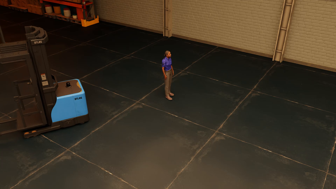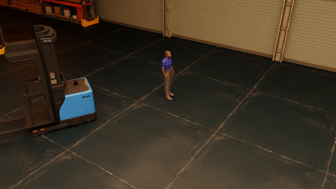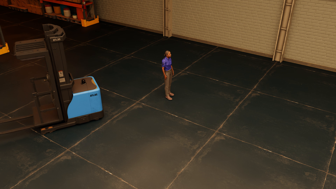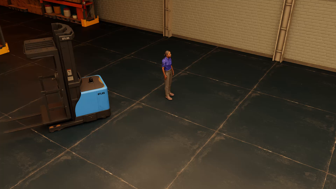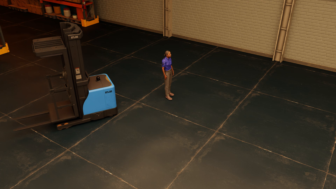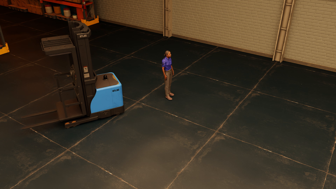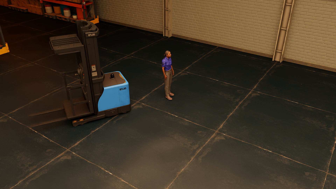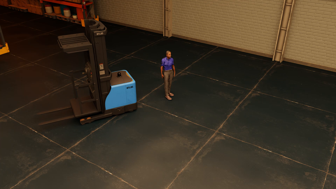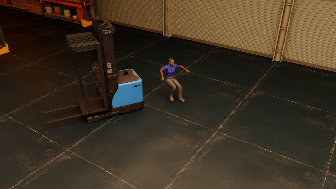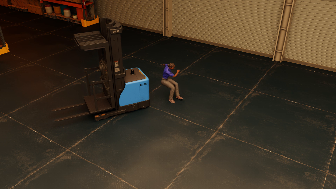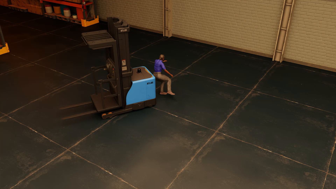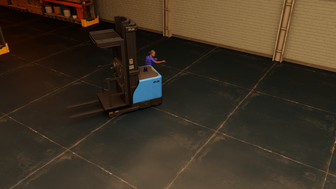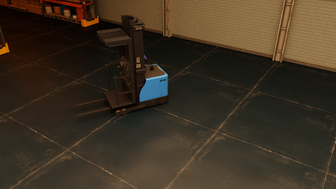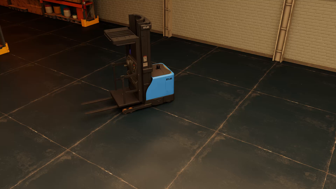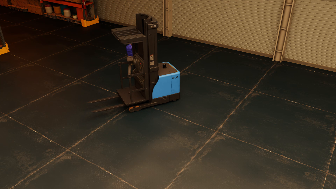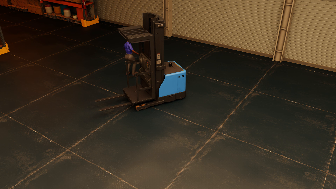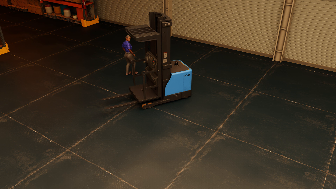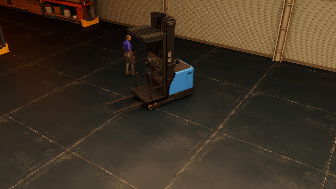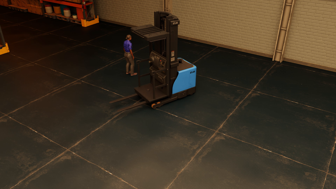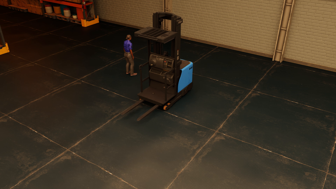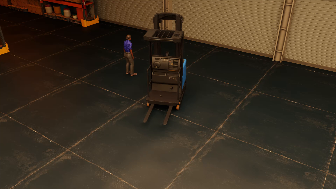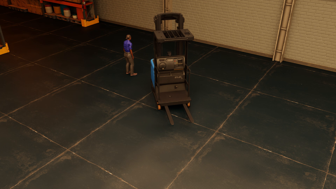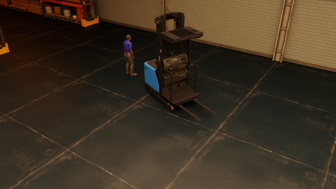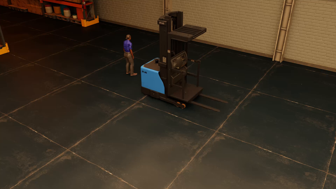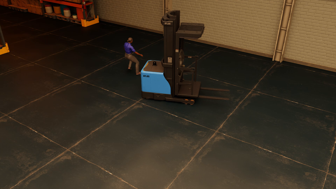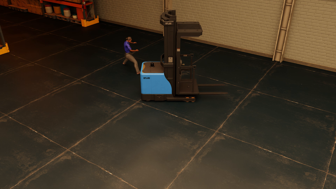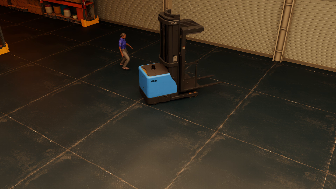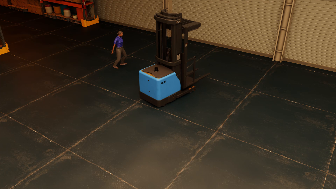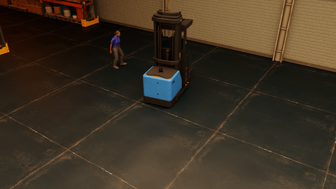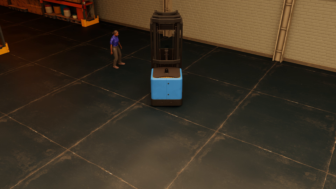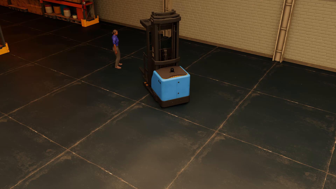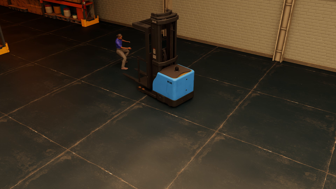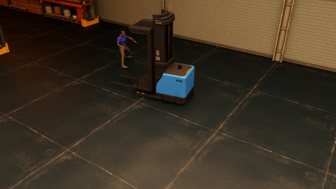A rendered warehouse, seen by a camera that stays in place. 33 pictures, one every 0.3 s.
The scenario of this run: Near miss between a forklift and a person.
